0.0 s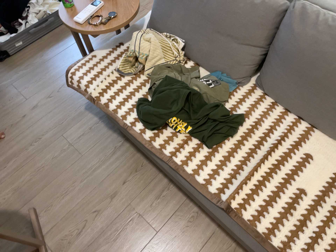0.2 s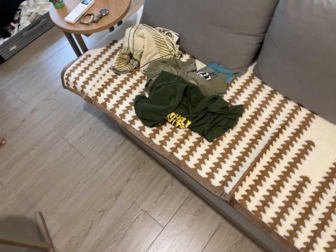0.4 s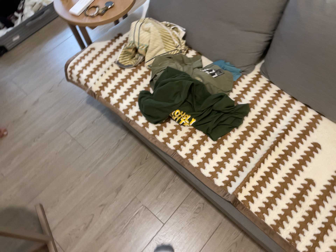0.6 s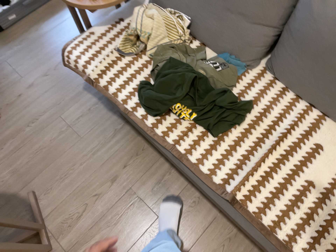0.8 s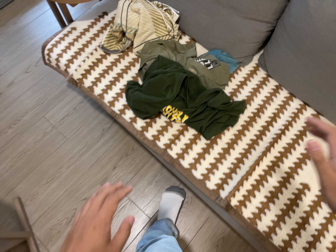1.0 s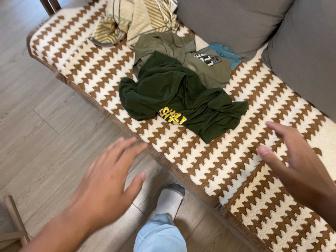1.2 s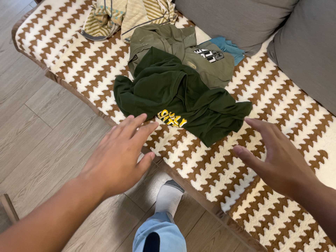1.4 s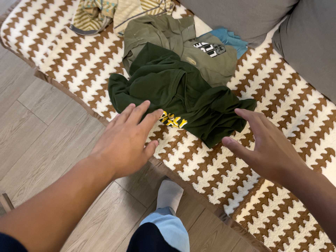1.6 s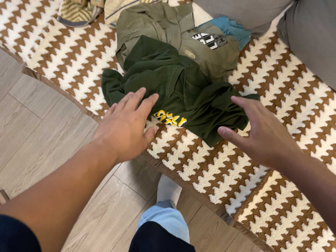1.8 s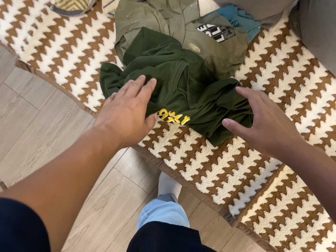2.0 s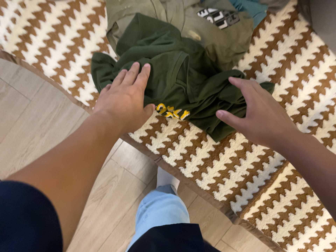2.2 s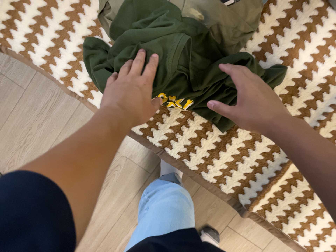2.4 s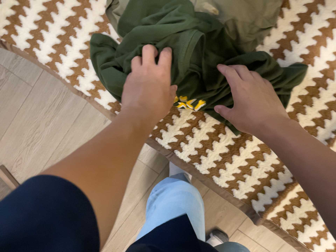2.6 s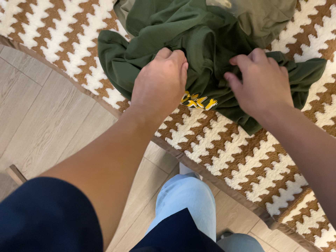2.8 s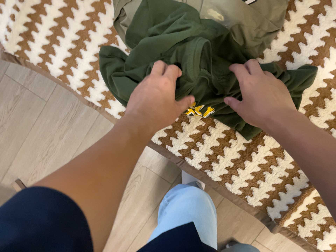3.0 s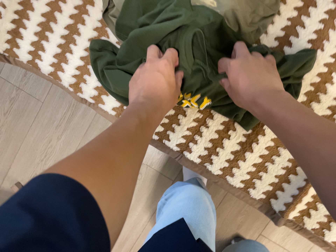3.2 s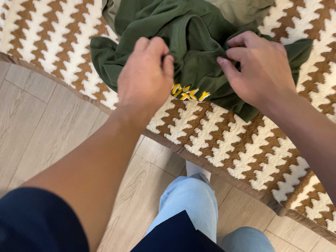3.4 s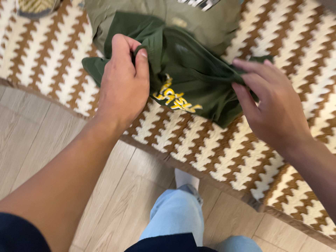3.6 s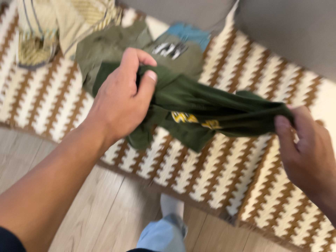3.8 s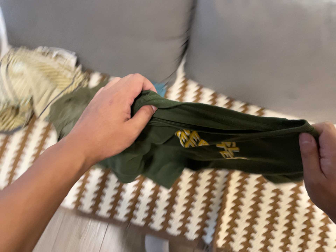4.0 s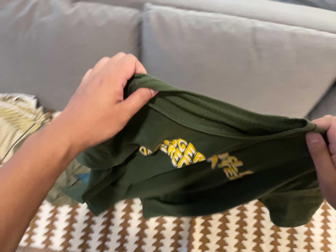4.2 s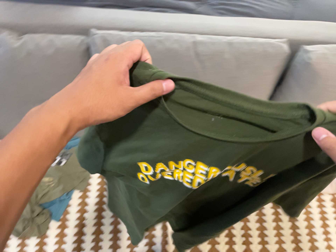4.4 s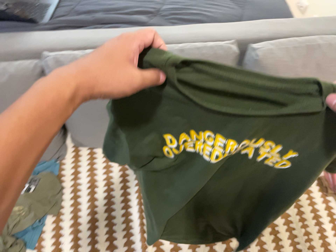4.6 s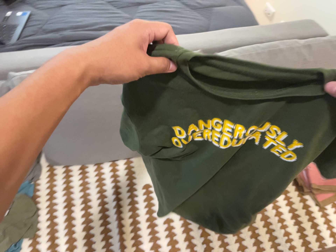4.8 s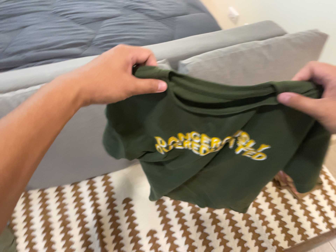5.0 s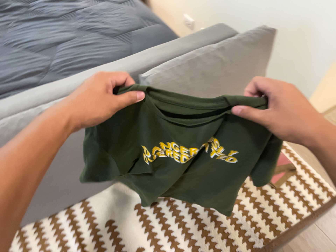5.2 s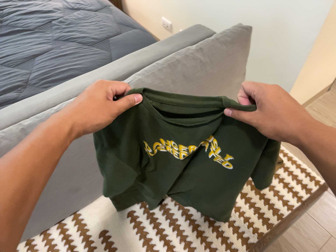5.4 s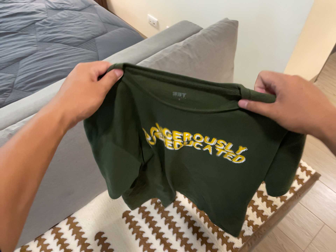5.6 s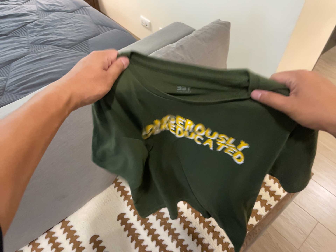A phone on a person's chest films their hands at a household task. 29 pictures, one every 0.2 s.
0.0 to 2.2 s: The camera travels toward the top of its view and forward, about 70 cm. Its aim tips toward the bottom of its view by about 40 degrees.
2.2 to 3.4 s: The camera travels toward the bottom of its view, about 7 cm. It rolls about its line of sight by about 10 degrees, and the scene rotates counterclockwise.
3.4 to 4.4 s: The scene slides to the left, as the camera pans about 20 degrees to its right. It travels backward and to its right, about 40 cm. Its aim tips toward the top of its view by about 35 degrees, and the scene shifts downward. It rolls about its line of sight by about 35 degrees, and the scene rotates counterclockwise.
4.4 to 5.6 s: The camera swings to its right by about 15 degrees, and the scene slides to the left. It travels to its right, about 14 cm, so close, fixed things drift to the left. It rolls about its line of sight by about 30 degrees, and the scene rotates counterclockwise.
The film runs forward here.
